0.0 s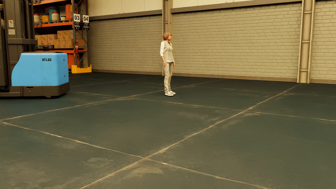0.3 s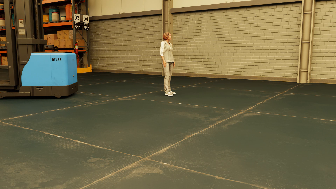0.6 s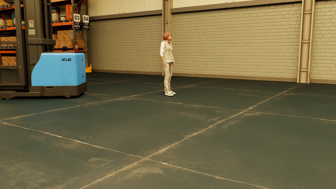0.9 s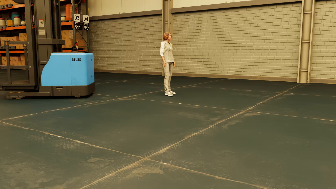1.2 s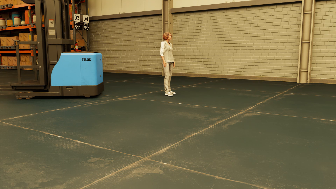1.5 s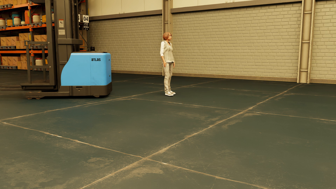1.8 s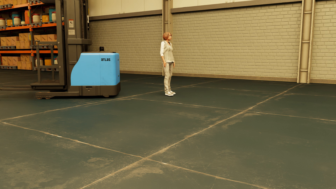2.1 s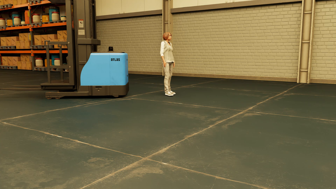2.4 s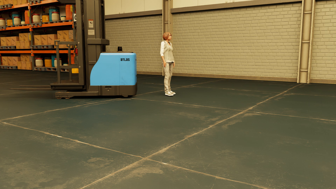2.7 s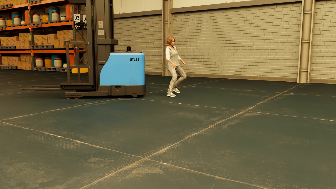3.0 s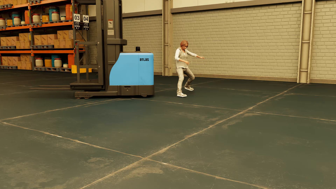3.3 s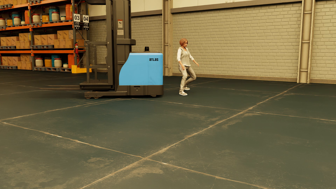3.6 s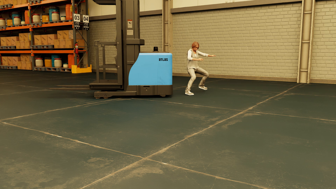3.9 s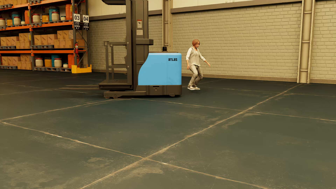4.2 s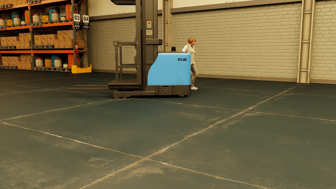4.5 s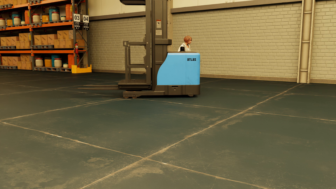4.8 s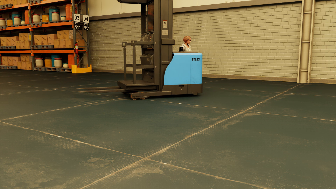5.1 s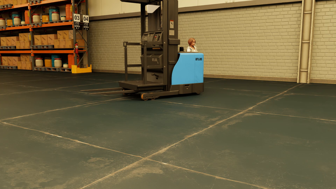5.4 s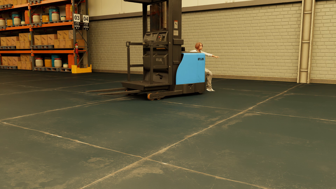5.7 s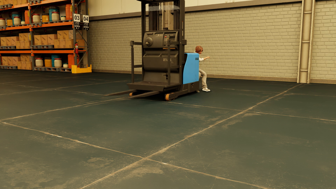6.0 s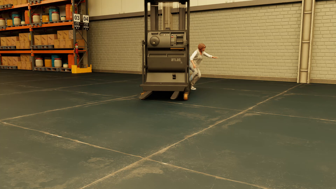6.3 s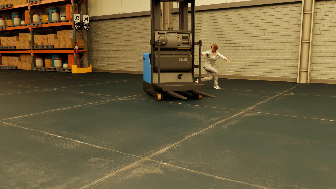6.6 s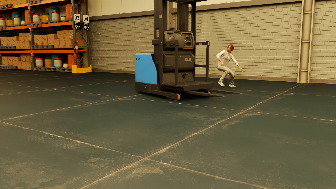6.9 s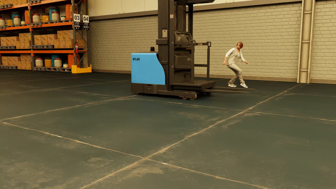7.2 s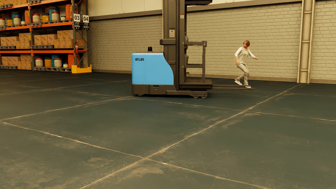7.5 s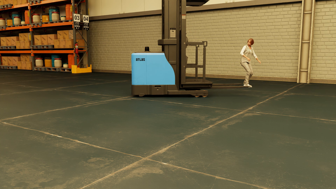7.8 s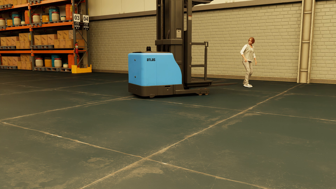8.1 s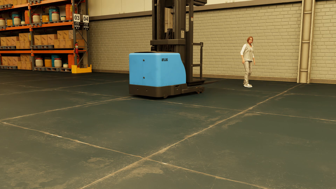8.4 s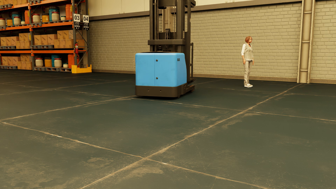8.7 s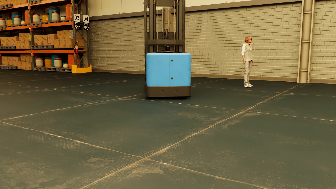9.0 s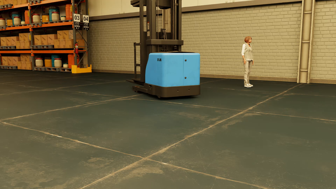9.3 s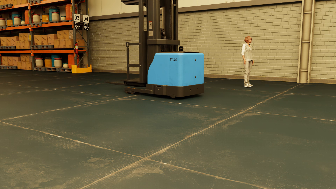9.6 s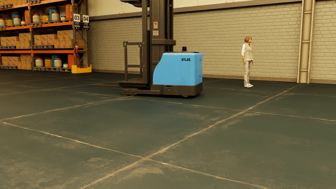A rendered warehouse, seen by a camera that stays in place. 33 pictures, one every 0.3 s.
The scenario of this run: Near miss between a forklift and a person.
